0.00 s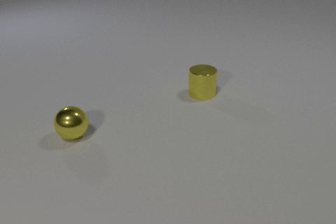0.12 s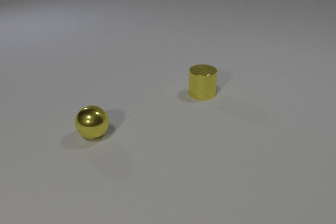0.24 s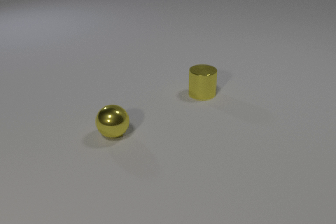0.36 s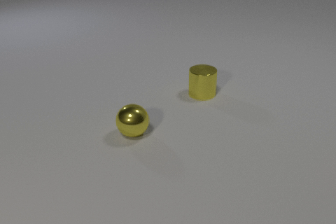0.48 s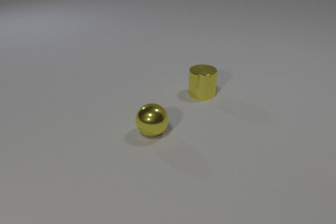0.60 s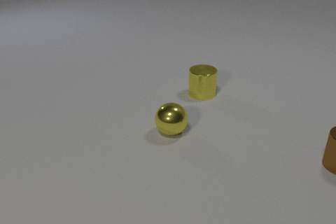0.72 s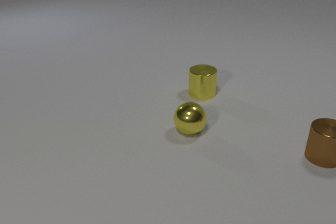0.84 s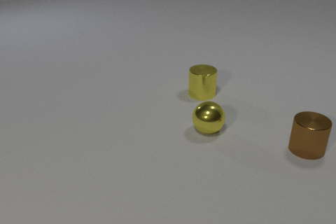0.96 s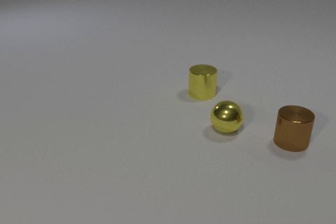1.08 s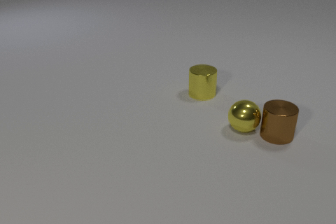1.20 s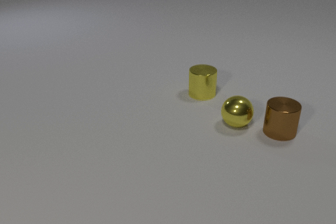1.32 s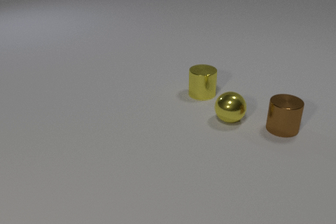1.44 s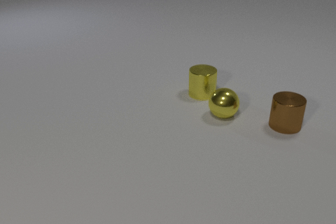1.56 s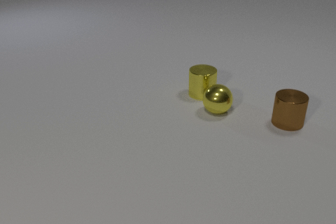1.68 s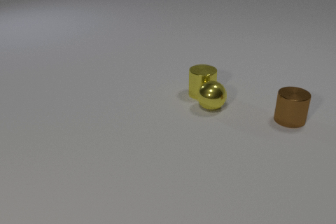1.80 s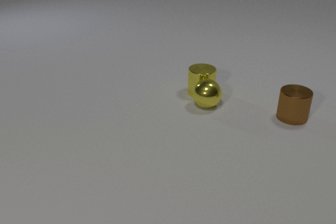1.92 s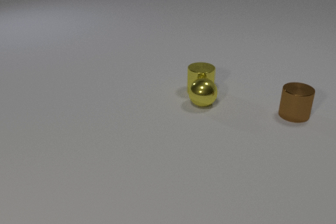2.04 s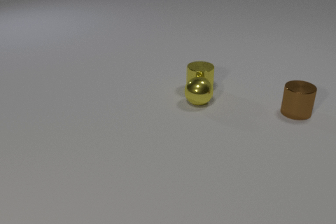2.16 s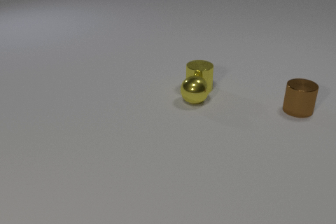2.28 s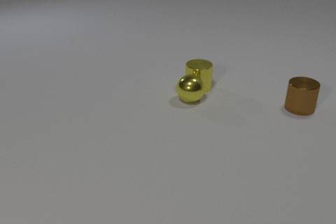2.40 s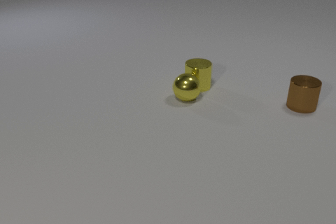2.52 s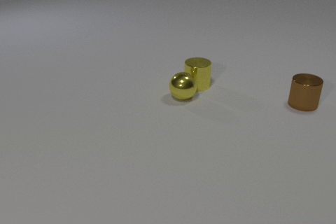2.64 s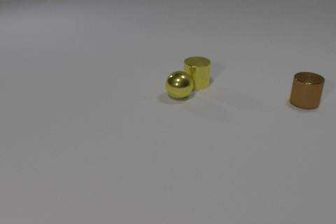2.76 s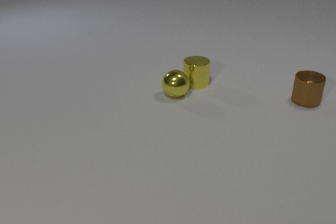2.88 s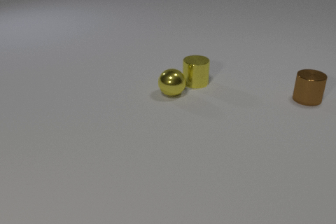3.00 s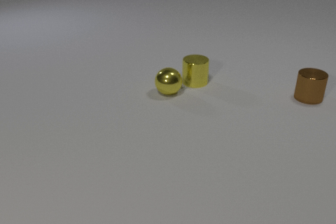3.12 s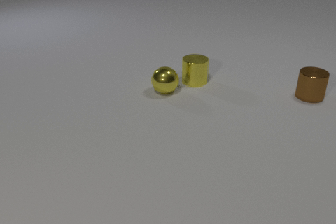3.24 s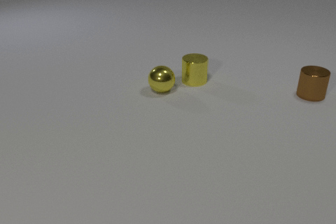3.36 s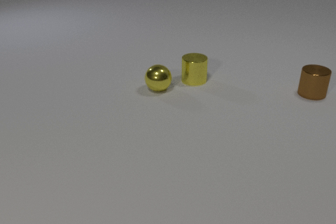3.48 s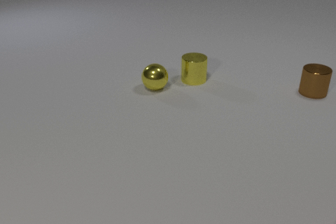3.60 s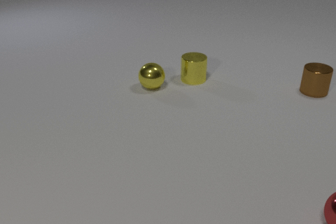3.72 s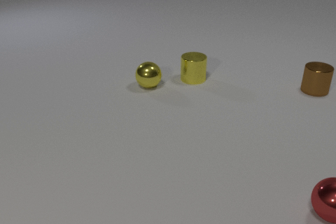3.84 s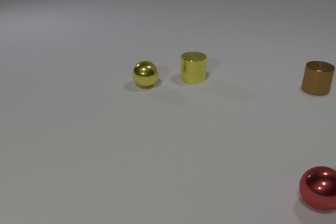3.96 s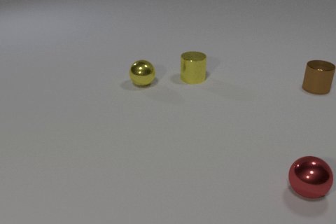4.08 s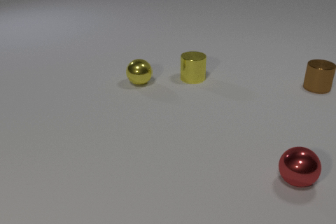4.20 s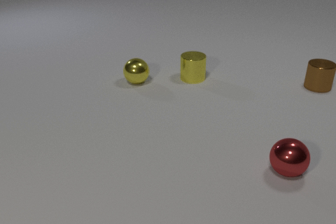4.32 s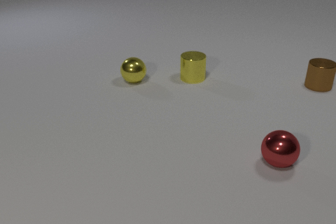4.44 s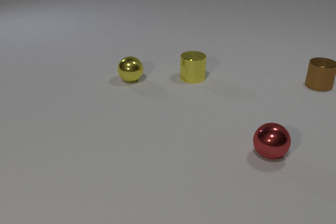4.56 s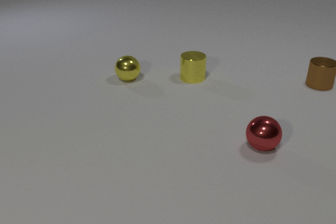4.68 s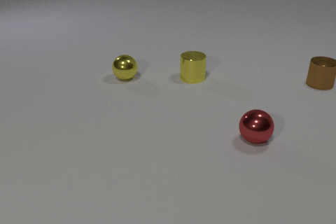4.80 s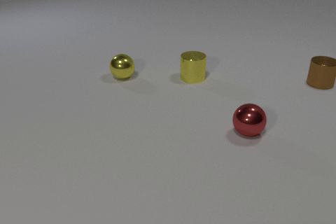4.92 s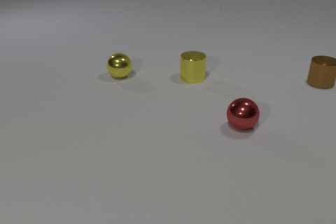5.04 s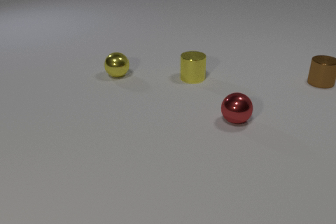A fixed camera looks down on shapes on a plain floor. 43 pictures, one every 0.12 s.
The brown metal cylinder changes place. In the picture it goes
away from the camera.
The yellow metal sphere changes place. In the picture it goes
away from the camera.
0.00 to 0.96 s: The brown metal cylinder comes in at the right edge, slides to the left and away from the camera. The yellow metal sphere rolls to the right.
0.96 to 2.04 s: The brown metal cylinder slides away from the camera. The yellow metal sphere rolls away from the camera and to the left. The yellow metal cylinder slides away from the camera. The brown metal cylinder and the yellow metal sphere collide. The yellow metal sphere and the yellow metal cylinder collide.
2.04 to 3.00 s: The brown metal cylinder slides away from the camera. The yellow metal sphere rolls to the left and away from the camera. The yellow metal cylinder slides away from the camera.
3.00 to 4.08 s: The brown metal cylinder slides away from the camera. The yellow metal sphere rolls to the left and away from the camera. The yellow metal cylinder slides away from the camera. The red metal sphere comes in at the right edge, rolls away from the camera and to the left.
4.08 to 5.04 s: The brown metal cylinder slides away from the camera. The yellow metal sphere rolls to the left and away from the camera. The red metal sphere rolls away from the camera and to the left.
How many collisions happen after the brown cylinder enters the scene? 2.
Are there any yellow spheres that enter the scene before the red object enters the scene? no.
How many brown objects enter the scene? 1.
